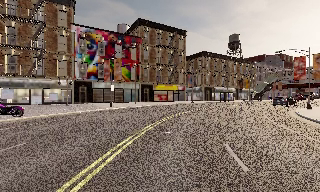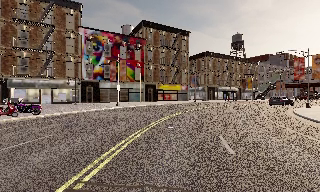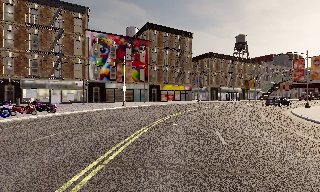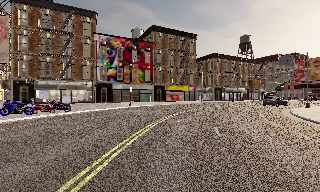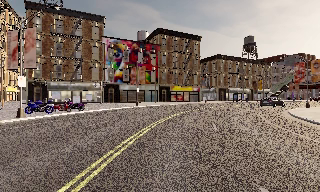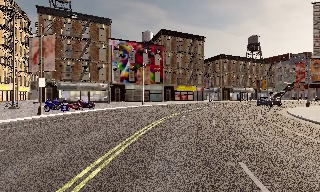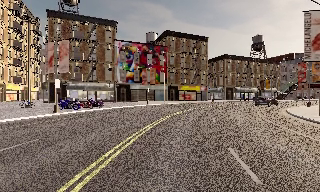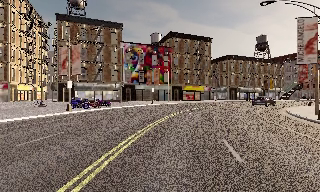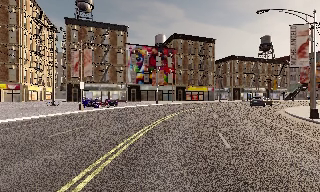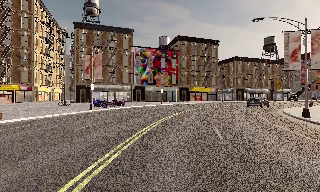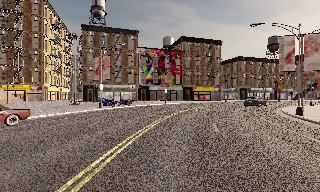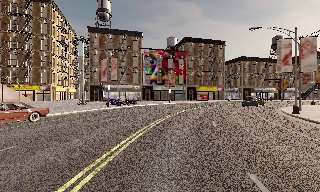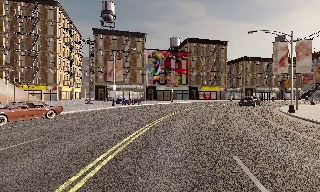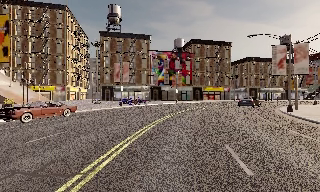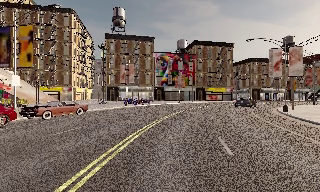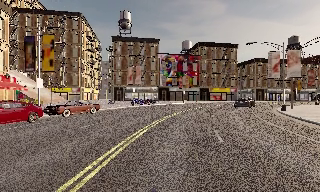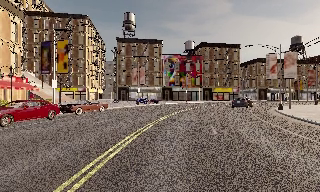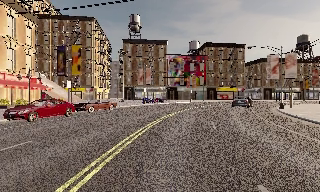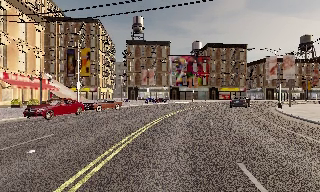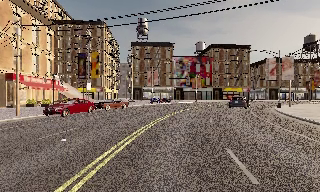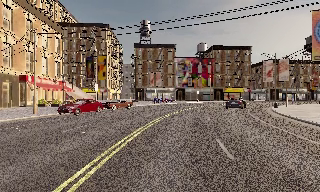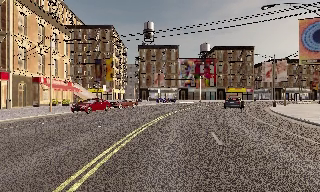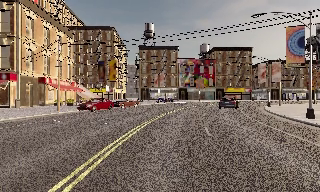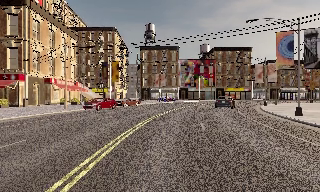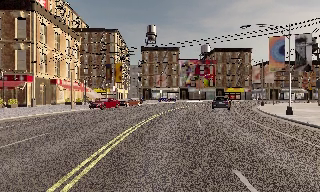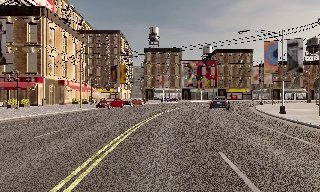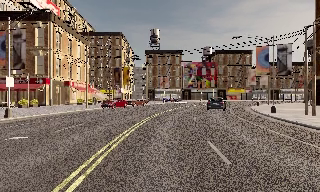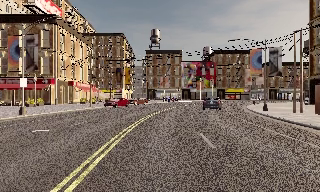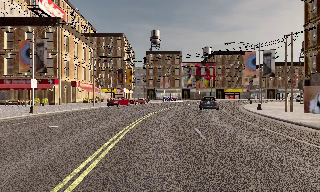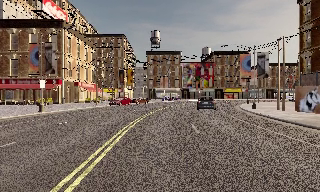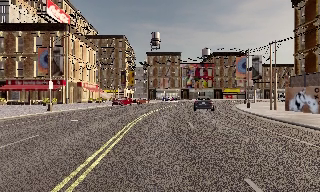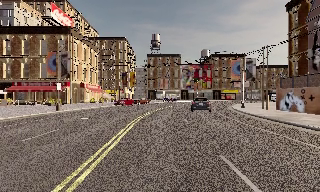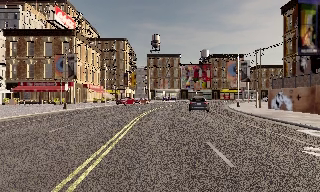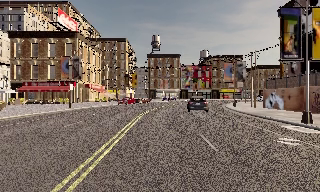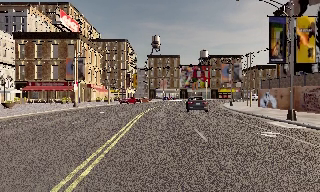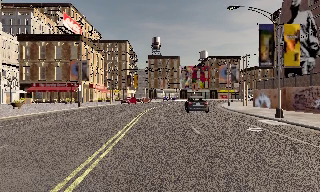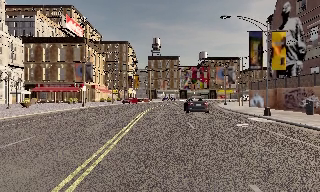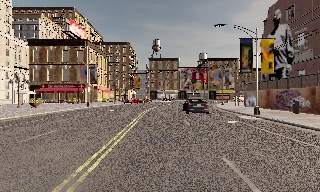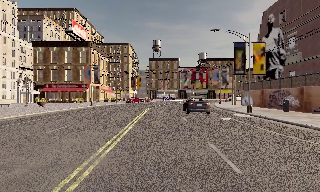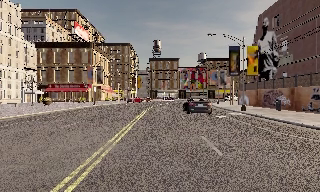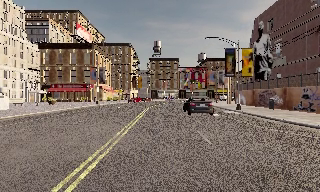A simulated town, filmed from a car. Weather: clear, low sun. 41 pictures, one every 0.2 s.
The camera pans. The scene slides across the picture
to the right.
The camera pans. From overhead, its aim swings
counterclockwise.
0.0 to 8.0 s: The camera swings to its left by about 30 degrees, and the scene slides to the right. It travels backward, about 45 m.
The film runs backward here.
